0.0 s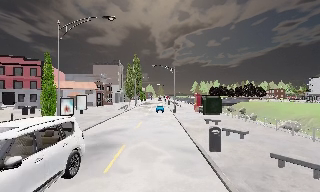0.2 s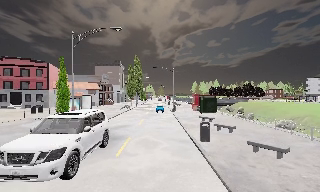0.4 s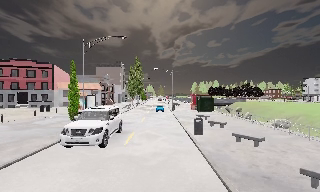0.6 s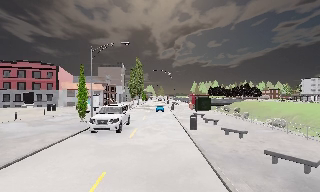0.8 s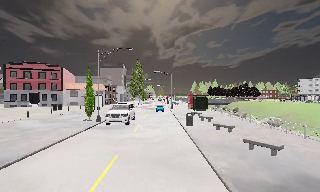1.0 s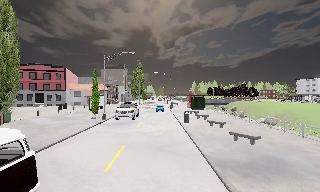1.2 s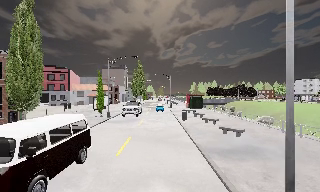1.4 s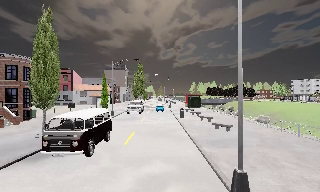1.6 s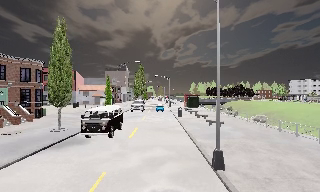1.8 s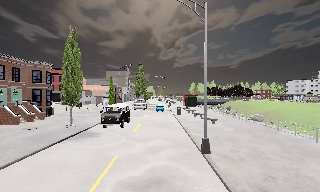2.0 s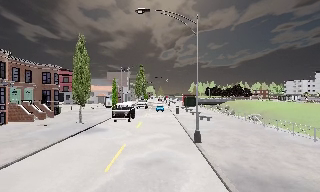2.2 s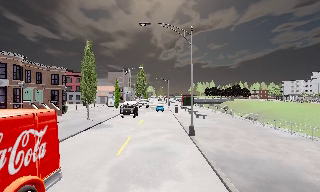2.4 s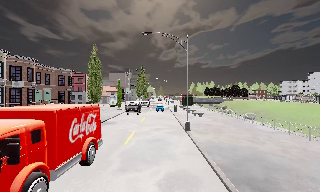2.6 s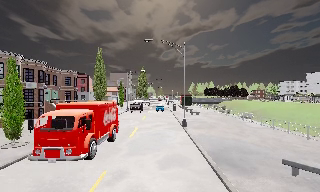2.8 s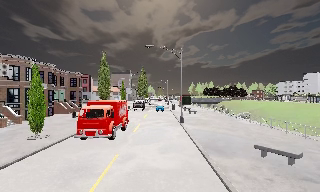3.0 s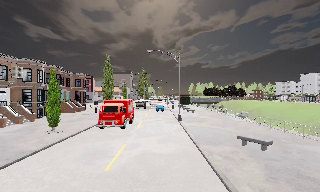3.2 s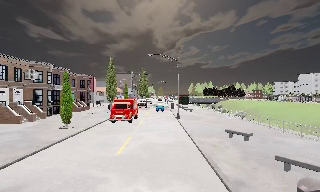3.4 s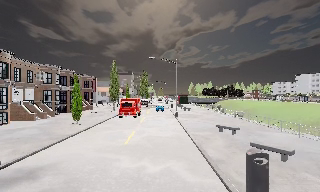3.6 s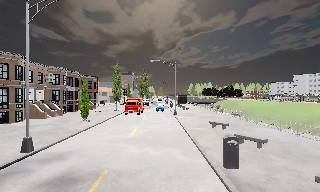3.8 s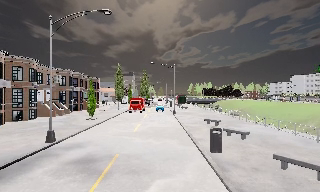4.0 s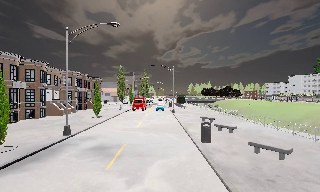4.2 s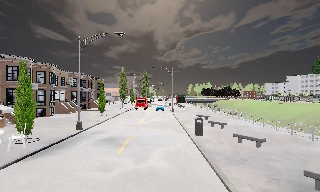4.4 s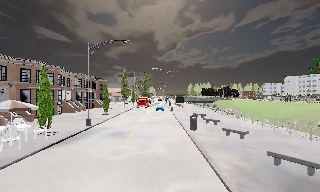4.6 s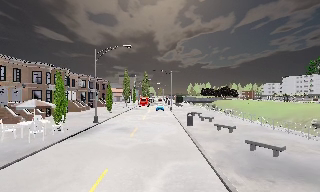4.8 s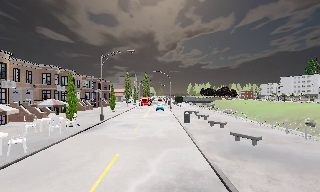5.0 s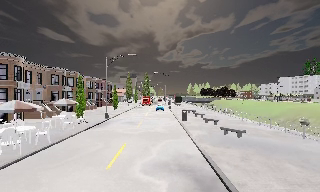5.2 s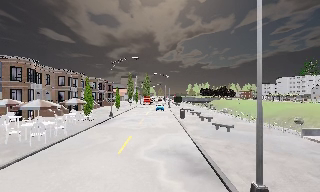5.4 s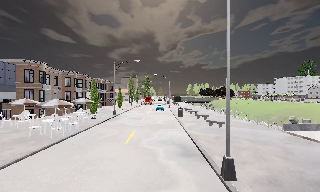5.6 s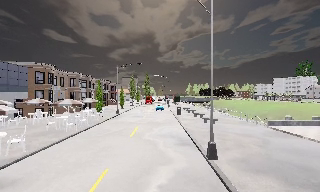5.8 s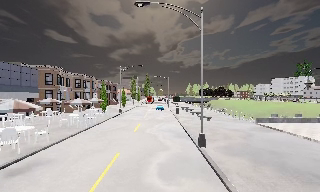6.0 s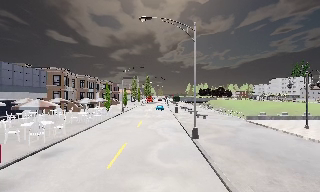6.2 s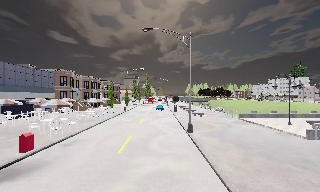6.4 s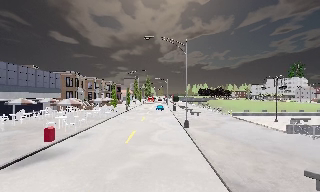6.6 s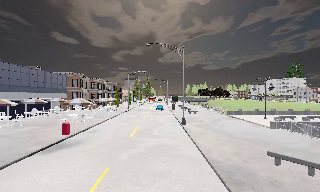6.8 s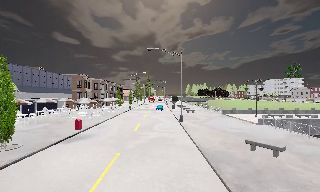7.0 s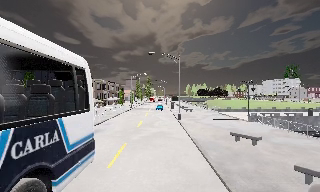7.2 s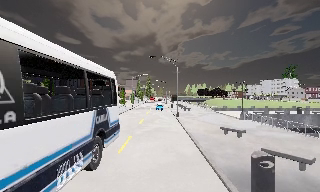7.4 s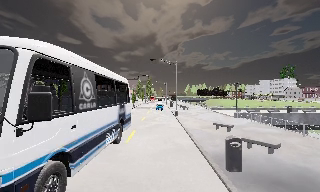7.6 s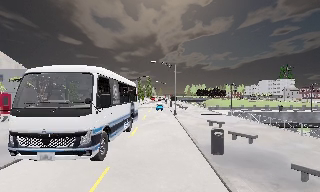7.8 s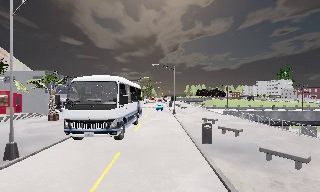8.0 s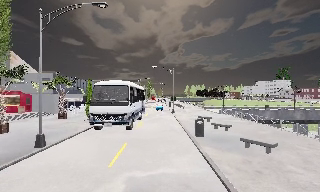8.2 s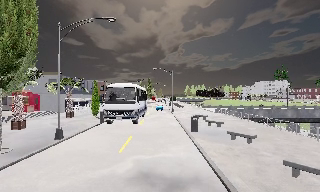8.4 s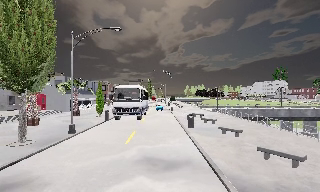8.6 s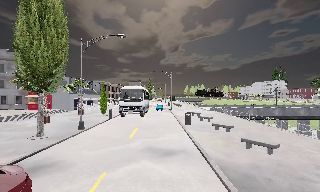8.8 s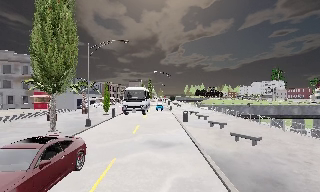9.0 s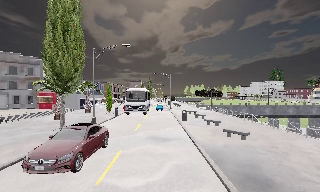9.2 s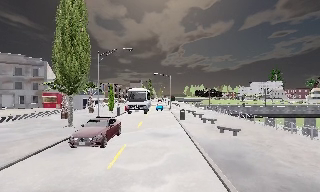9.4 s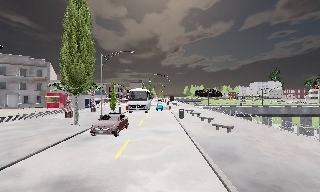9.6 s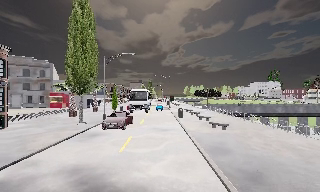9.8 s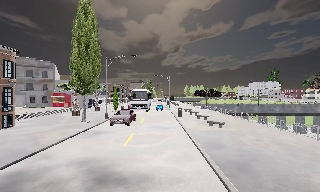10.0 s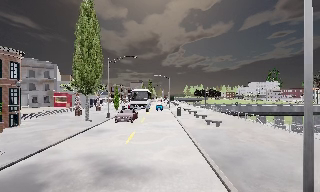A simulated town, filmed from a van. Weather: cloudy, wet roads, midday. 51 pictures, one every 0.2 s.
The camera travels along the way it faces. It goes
backward.
0.0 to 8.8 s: The camera travels backward, about 70 m, so what stands in front gets smaller.
8.8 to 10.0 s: The camera travels backward, about 6 m, so what stands in front gets smaller. It loses speed.
The film runs backward here.
